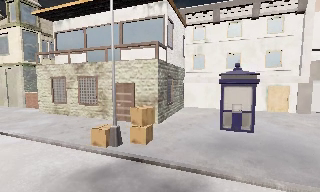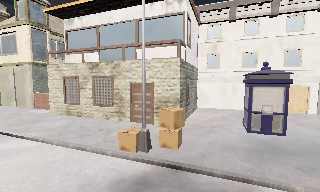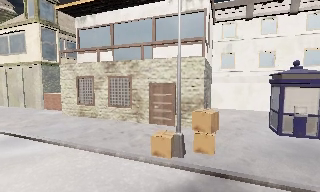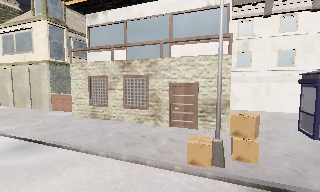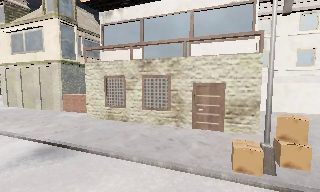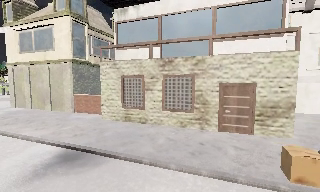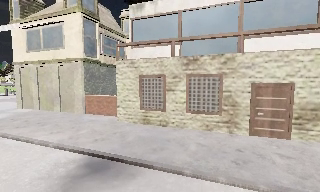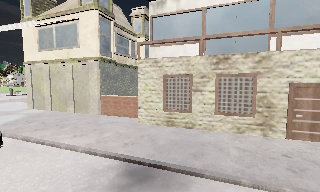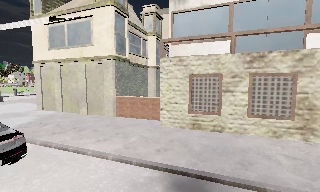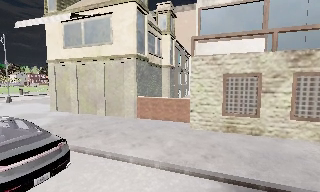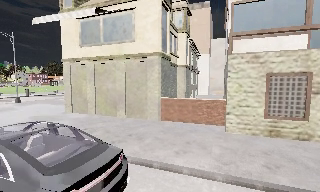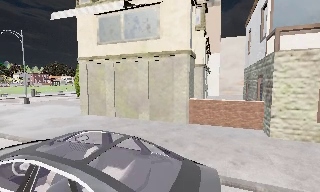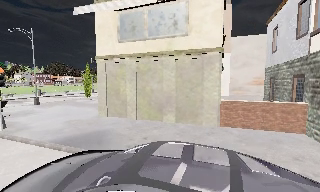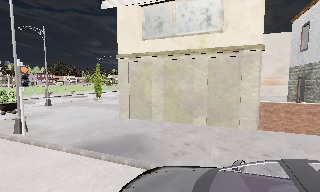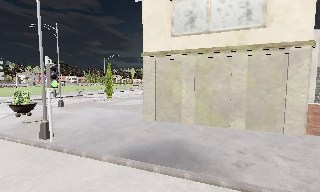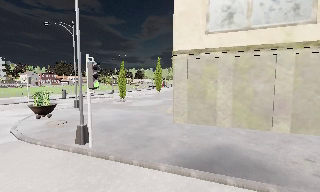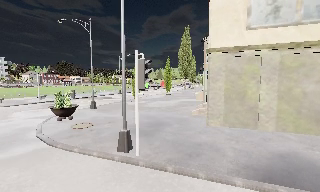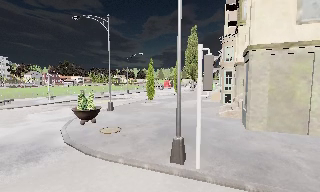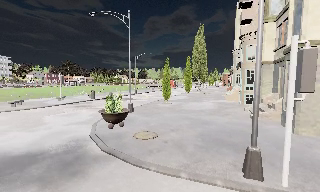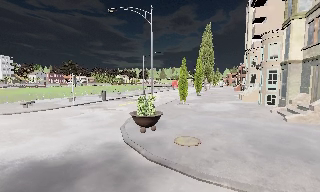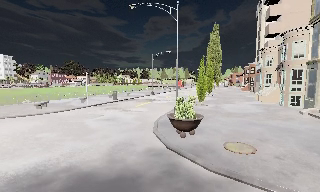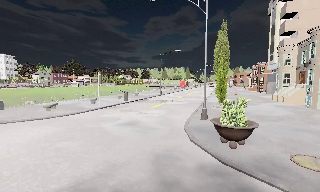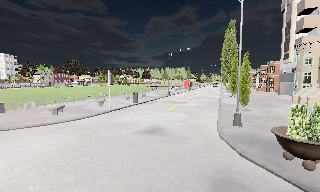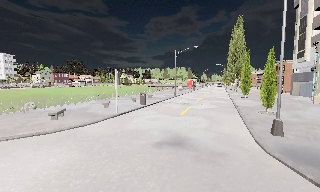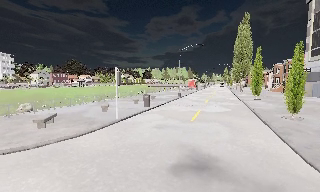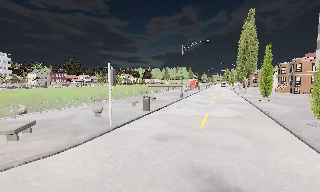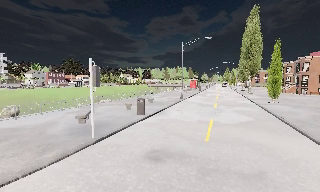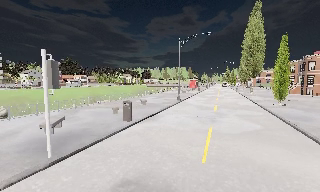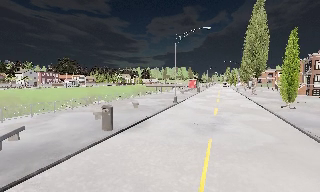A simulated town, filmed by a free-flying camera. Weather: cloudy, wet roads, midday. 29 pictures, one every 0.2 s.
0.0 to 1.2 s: The camera travels to its left and forward, about 7 m, so close, fixed things drift to the right.
1.2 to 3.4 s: The camera travels to its left, about 18 m, so close, fixed things drift to the right.
3.4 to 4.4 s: The camera travels to its left and forward, about 9 m, so close, fixed things drift to the right.
4.4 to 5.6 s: The camera travels forward, about 10 m, so what stands in front looms larger.
The film runs forward here.
